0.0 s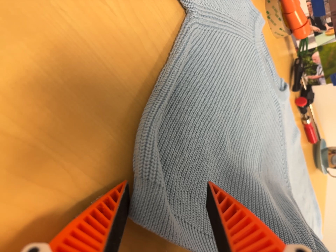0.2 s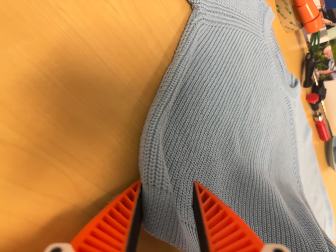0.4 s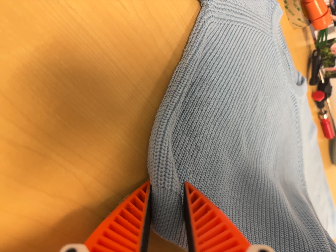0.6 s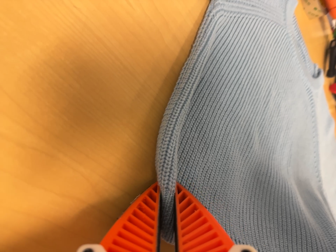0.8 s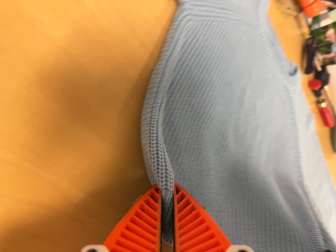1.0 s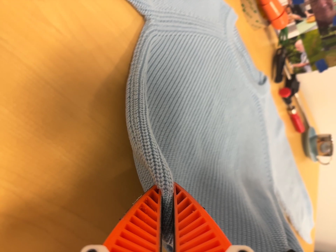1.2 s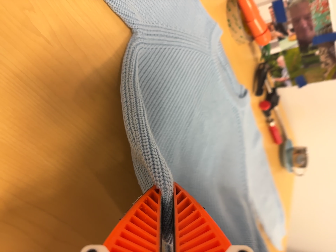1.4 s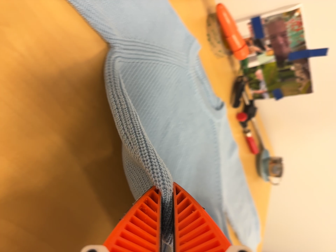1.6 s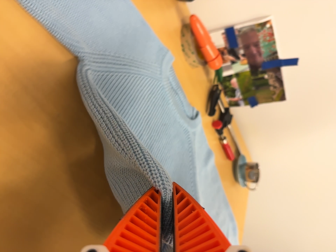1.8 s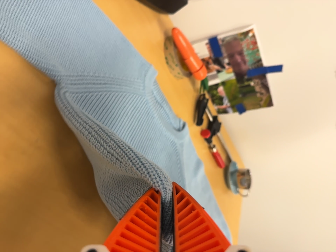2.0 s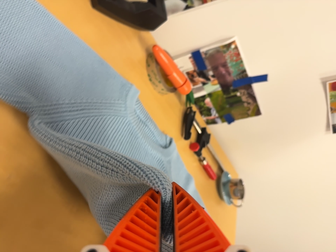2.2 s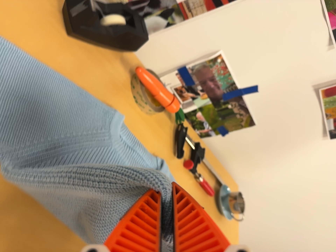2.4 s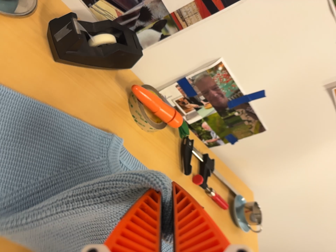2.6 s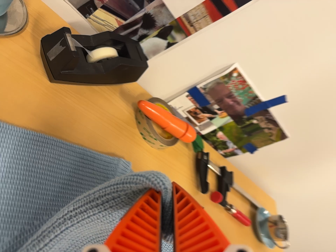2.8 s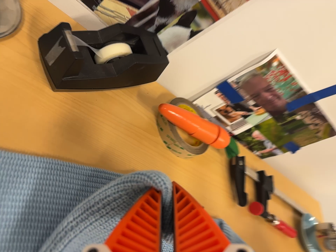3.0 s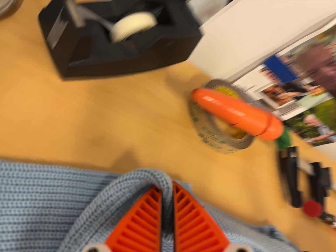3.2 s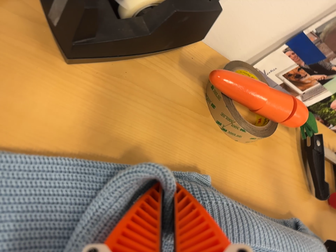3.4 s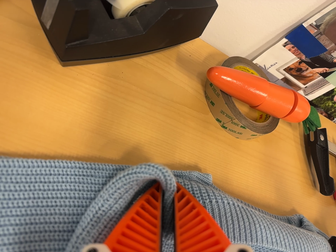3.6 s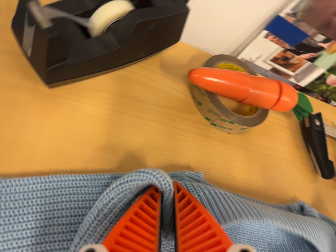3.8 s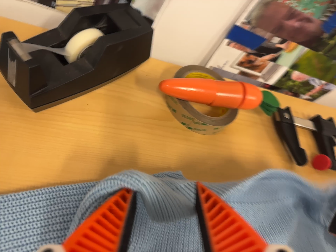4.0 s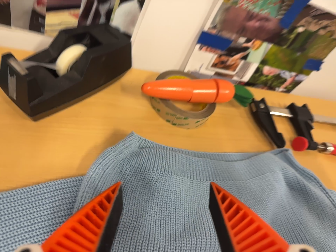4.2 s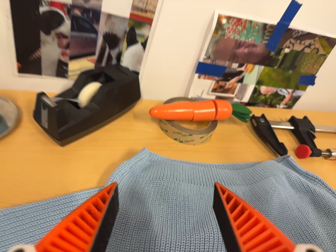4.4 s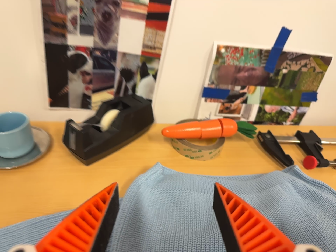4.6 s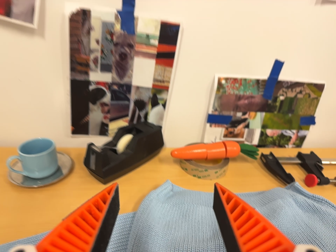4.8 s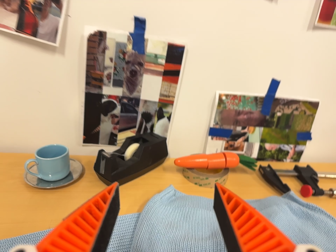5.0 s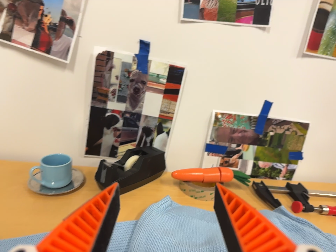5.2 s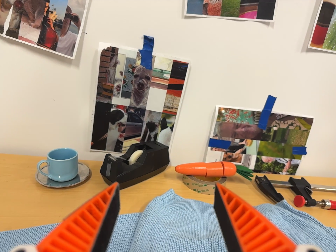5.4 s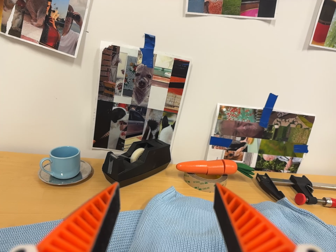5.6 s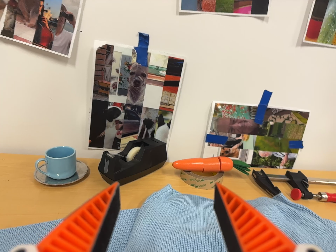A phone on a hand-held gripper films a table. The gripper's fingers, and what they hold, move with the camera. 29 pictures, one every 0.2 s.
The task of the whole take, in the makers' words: fold up.
0.0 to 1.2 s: The camera travels to its right, about 6 cm, so close, fixed things drift to the left.
1.2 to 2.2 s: The camera travels to its right and toward the top of its view, about 14 cm, so close, fixed things drift to the left. It rolls about its line of sight by about 10 degrees, and the scene rotates counterclockwise.
2.2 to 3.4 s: The camera pans to its left by about 20 degrees. It travels forward, about 26 cm, so what stands in front looms larger. Its aim tips toward the bottom of its view by about 10 degrees. It rolls about its line of sight by about 15 degrees, and the scene rotates counterclockwise.
3.4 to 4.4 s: The camera travels backward, to its right and toward the bottom of its view, about 22 cm, so what stands in front gets smaller. Its aim tips toward the top of its view by about 25 degrees. It rolls about its line of sight by about 30 degrees, and the scene rotates counterclockwise.
4.4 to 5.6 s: The camera travels backward and toward the bottom of its view, about 14 cm, so what stands in front gets smaller. Its aim tips toward the top of its view by about 15 degrees.
The film runs forward here.
